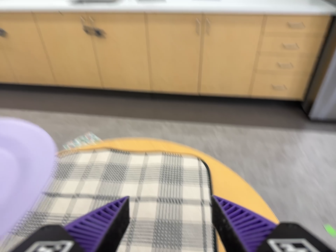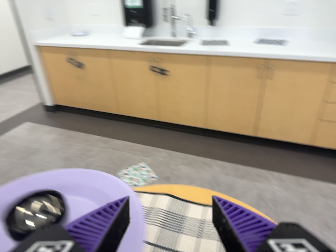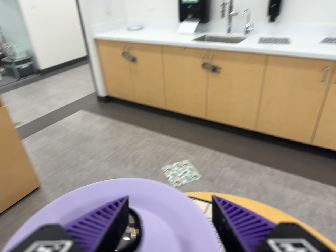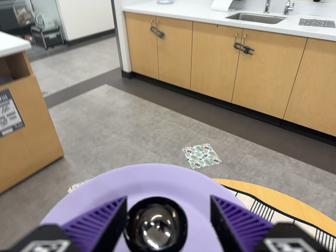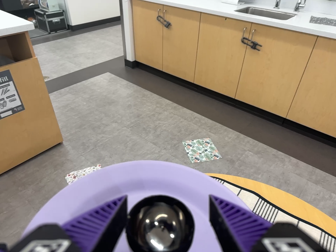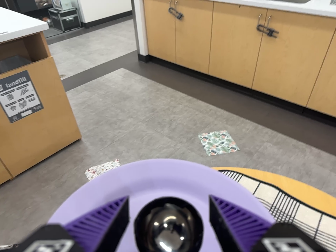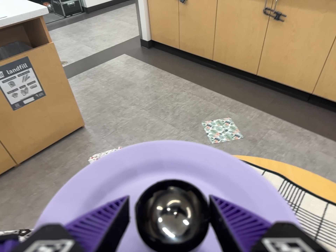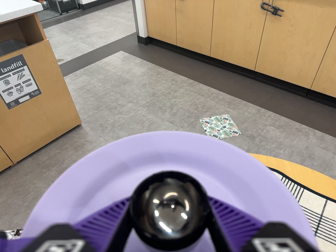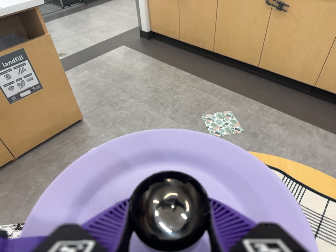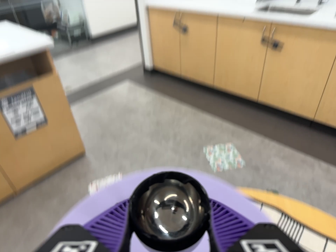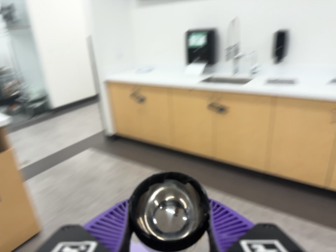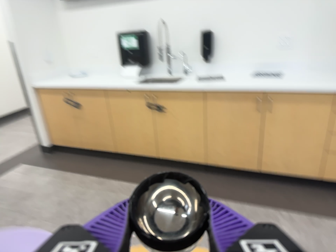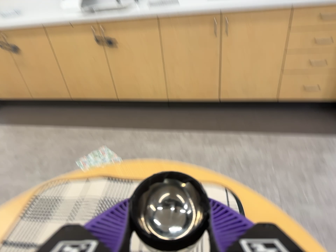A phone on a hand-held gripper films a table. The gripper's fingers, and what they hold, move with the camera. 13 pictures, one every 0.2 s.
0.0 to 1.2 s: The scene slides to the right, as the camera pans about 30 degrees to its left. It travels to its left, toward the top of its view and forward, about 20 cm, so close, fixed things drift to the right. It rolls about its line of sight by about 15 degrees, and the scene rotates clockwise.
1.2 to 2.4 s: The camera swings to its right by about 25 degrees, and the scene slides to the left. It travels to its right and toward the bottom of its view, about 26 cm, so close, fixed things drift to the left. Its aim tips toward the top of its view by about 10 degrees. It rolls about its line of sight by about 15 degrees, and the scene rotates counterclockwise.
The film runs forward here.
